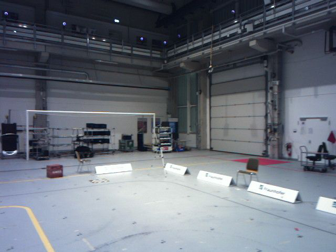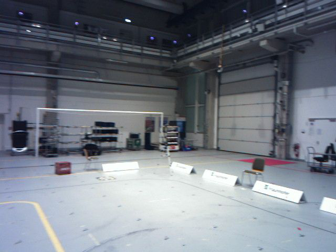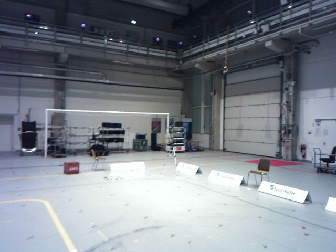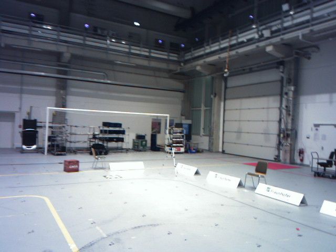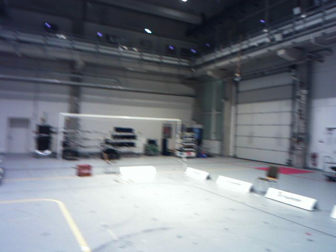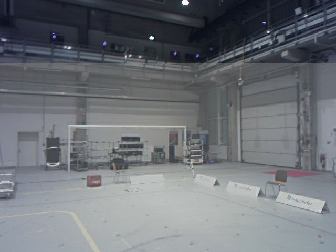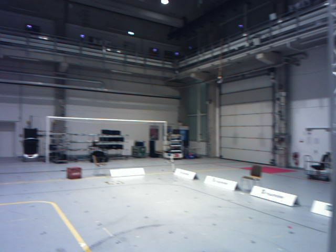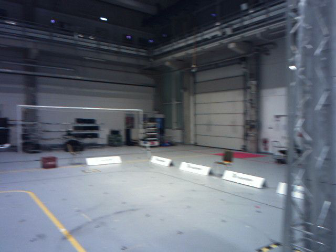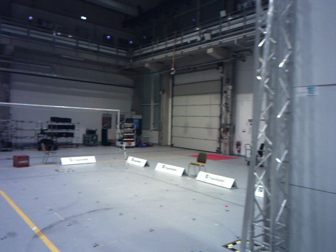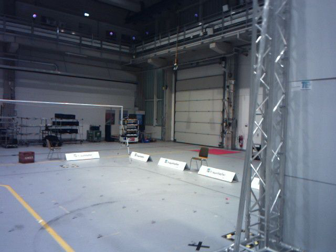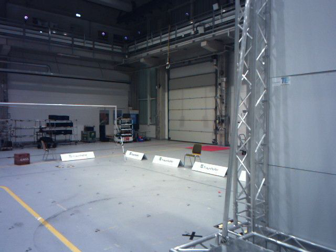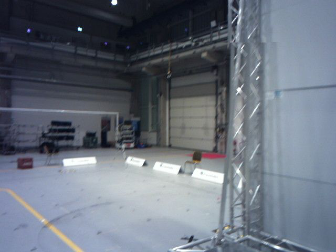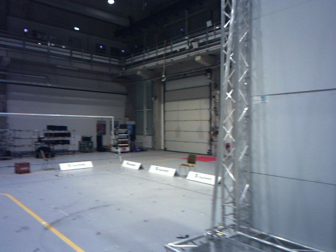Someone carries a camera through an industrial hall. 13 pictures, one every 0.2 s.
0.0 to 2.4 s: The camera pans to its right, which is clockwise from overhead, by about 10 degrees. It travels backward, about 2.2 m, so what stands in front gets smaller.
The film runs backward here.
